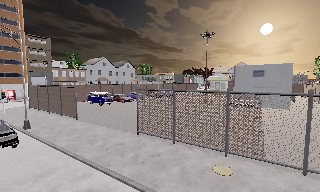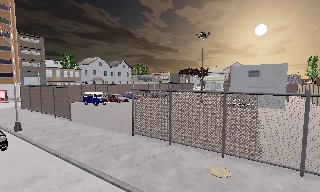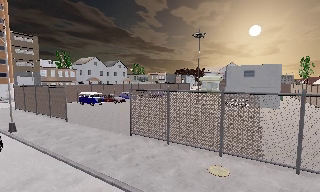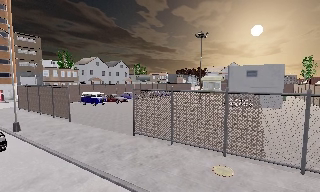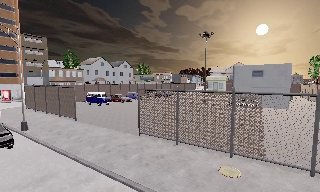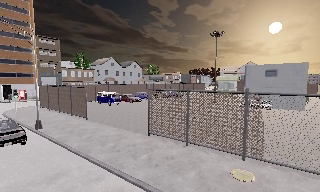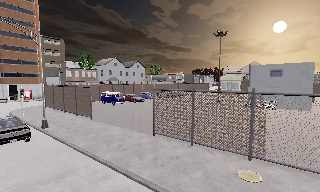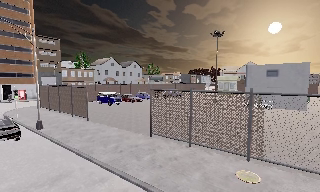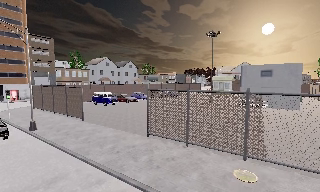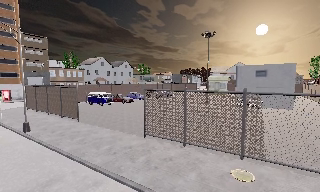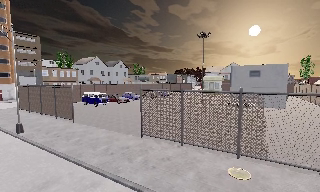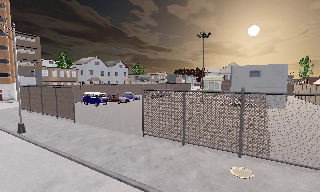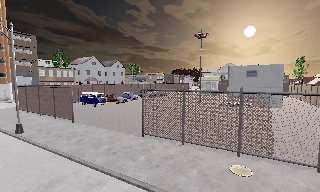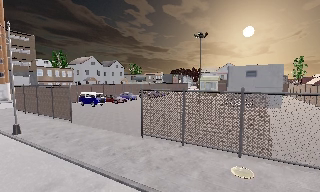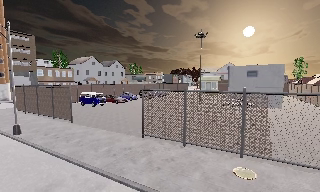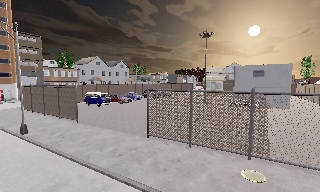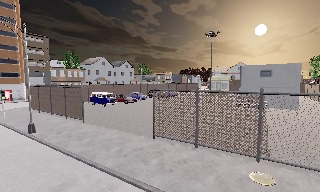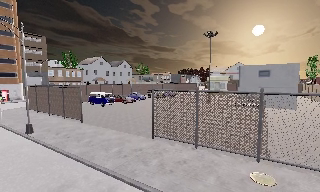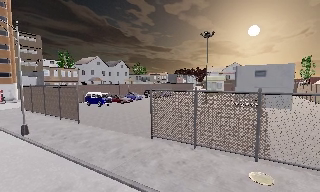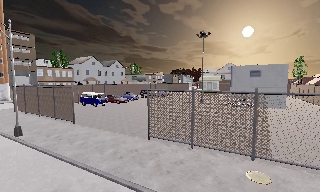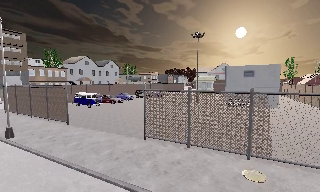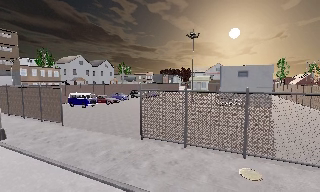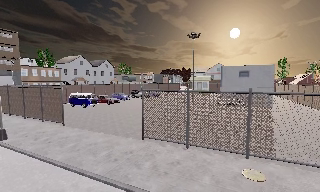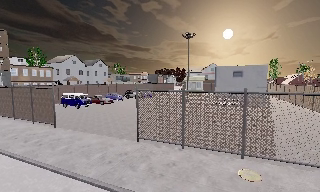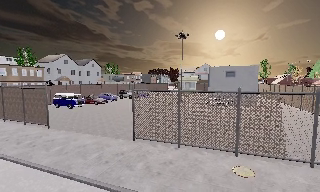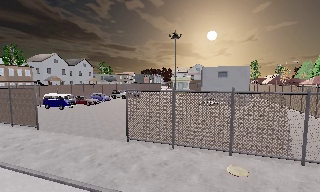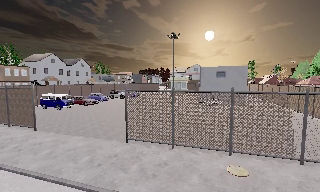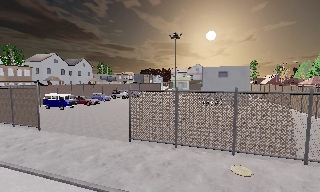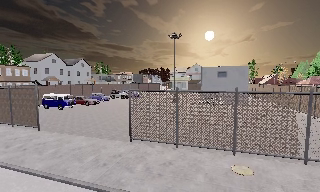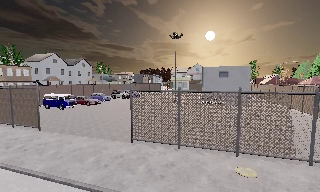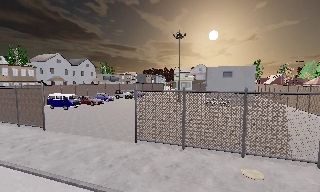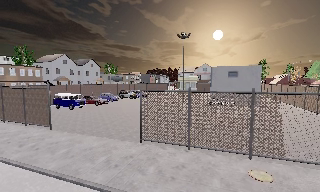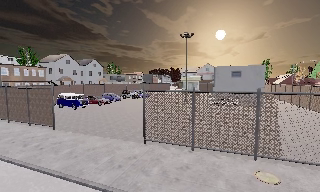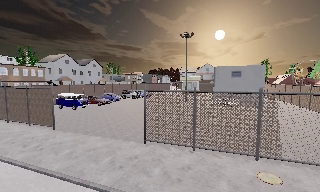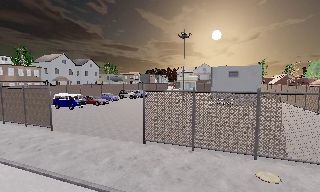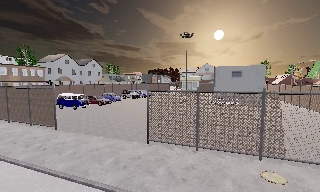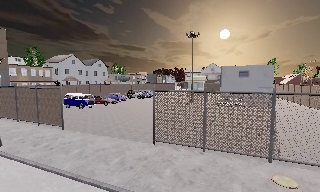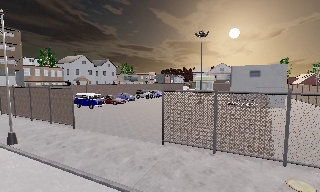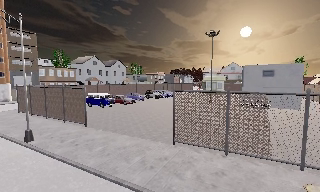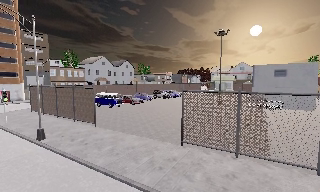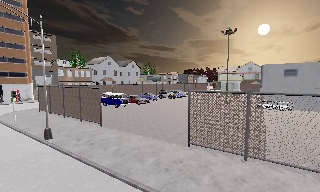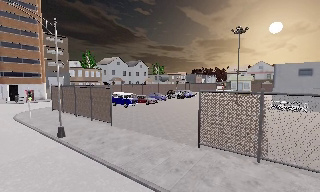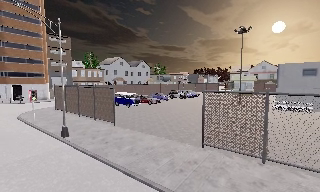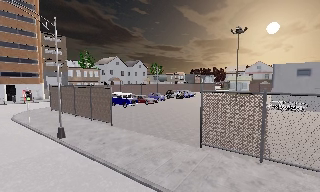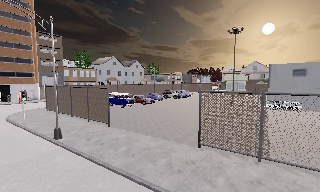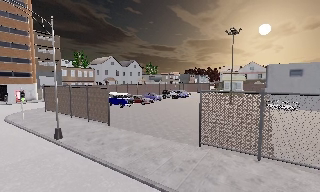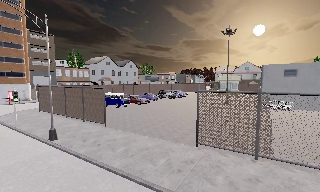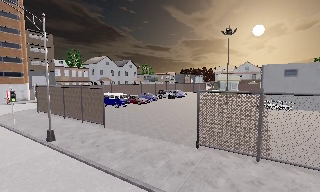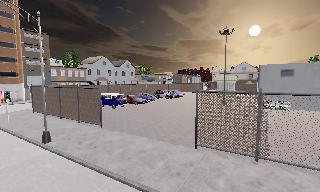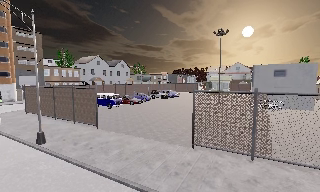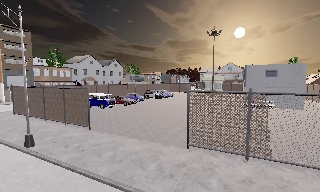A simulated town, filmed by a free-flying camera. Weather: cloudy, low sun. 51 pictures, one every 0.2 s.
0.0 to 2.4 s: The camera travels to its left, about 1 m.
2.4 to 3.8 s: The camera shifts only a little, or ends up much as it began.
3.8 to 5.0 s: The camera pans to its right, which is clockwise from overhead, by about 10 degrees. It travels to its left, about 0.5 m.
5.0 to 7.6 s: The camera travels to its left, about 1 m, so close, fixed things drift to the right.
7.6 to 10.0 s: The camera travels to its left and forward, about 1 m, so close, fixed things drift to the right.
The film runs forward here.
